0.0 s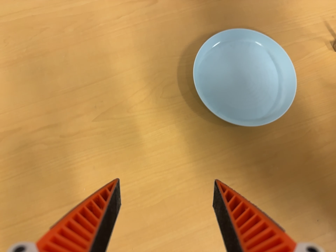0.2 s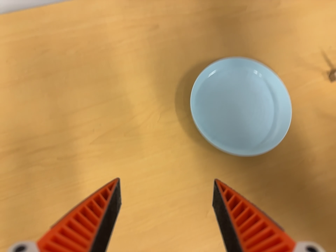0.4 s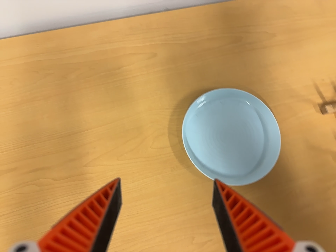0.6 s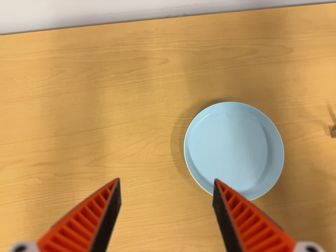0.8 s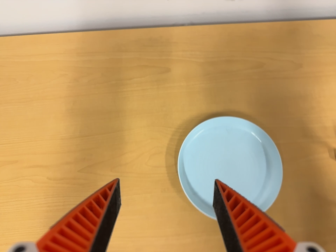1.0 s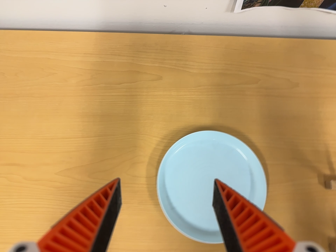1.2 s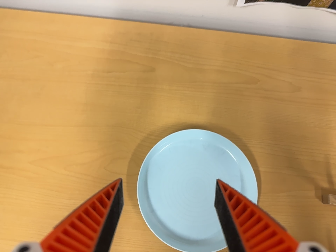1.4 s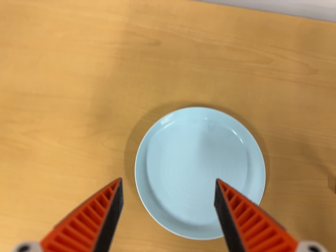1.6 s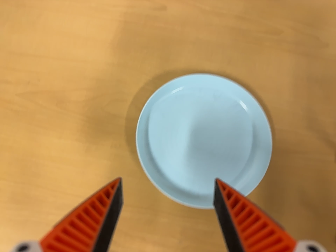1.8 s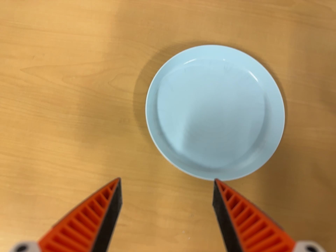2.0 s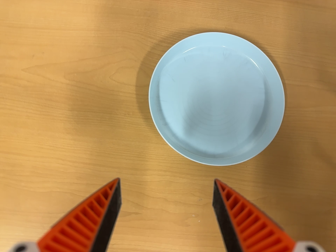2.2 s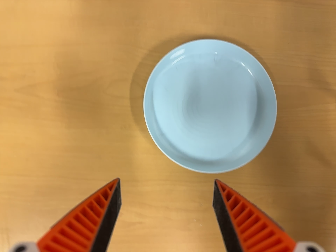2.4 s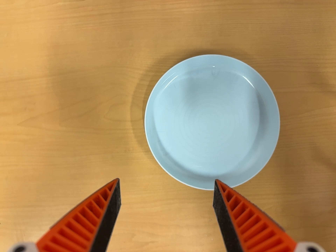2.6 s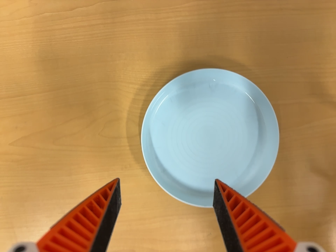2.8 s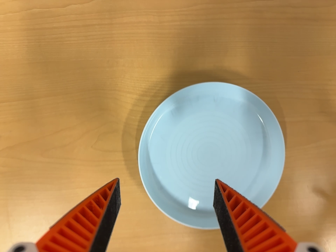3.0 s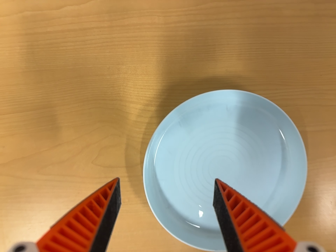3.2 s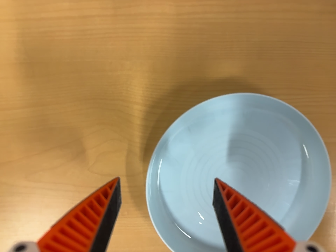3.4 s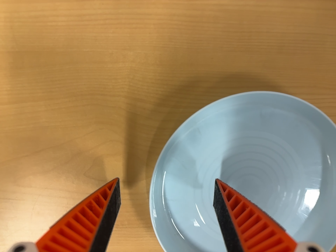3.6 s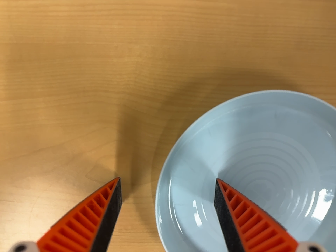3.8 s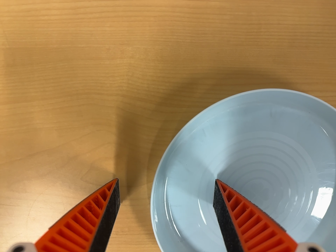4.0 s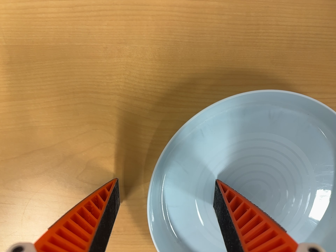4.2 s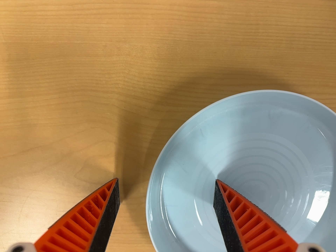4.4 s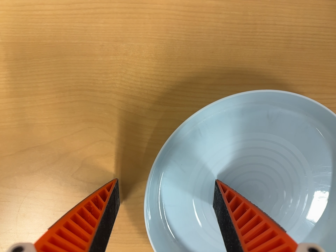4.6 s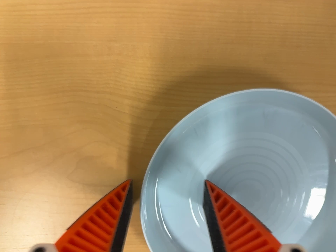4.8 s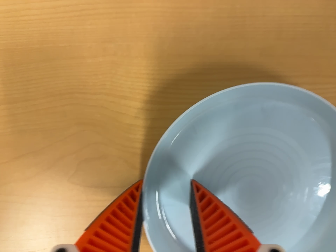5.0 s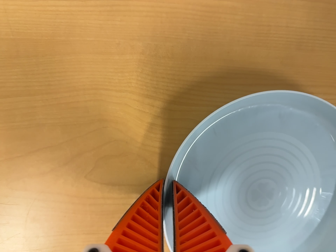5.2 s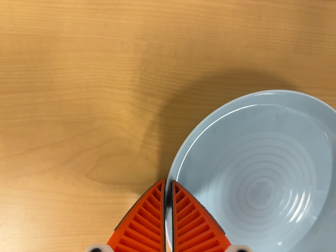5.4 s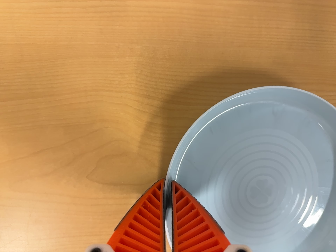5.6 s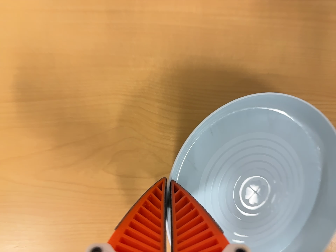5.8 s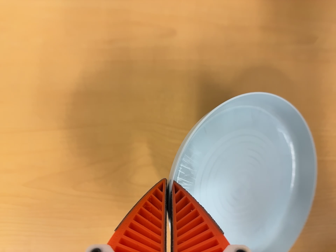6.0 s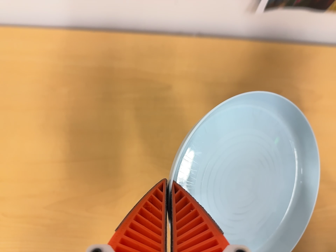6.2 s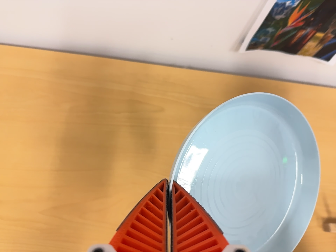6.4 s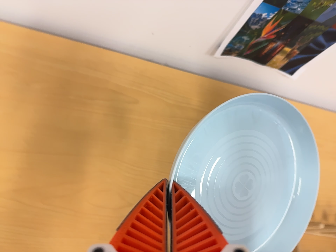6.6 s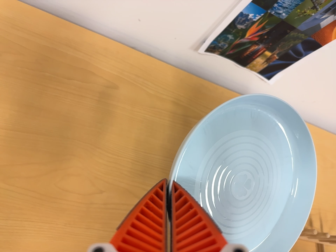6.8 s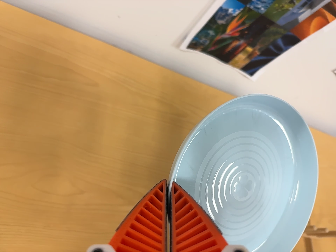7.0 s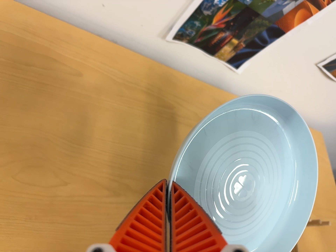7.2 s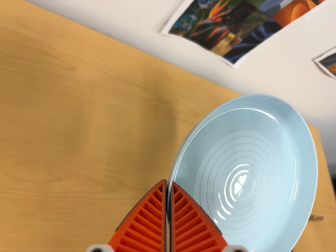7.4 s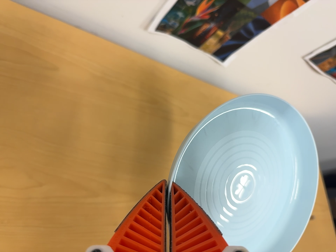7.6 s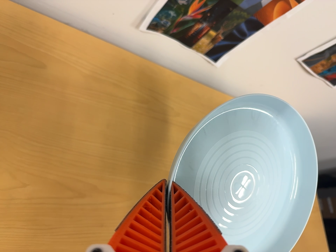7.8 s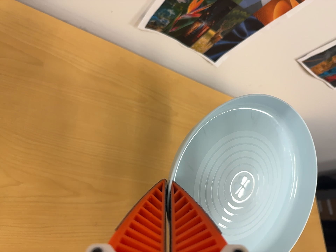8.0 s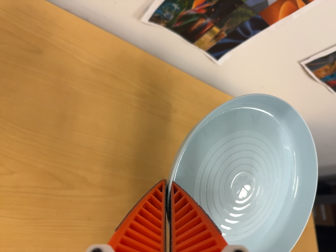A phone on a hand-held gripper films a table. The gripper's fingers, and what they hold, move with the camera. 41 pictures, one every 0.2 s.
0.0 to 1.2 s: The camera travels to its right and toward the top of its view, about 18 cm. It rolls about its line of sight by about 25 degrees, and the scene rotates clockwise.
1.2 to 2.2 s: The camera travels toward the bottom of its view, about 7 cm, so close, fixed things drift upward. Its aim tips toward the bottom of its view by about 10 degrees, and the scene shifts upward.
2.2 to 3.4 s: The camera travels toward the top of its view and forward, about 20 cm. Its aim tips toward the bottom of its view by about 15 degrees.
3.4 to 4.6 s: The camera shifts only a little, or ends up much as it began.
4.6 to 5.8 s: The camera travels backward and toward the bottom of its view, about 12 cm, so what stands in front gets smaller. Its aim tips toward the top of its view by about 15 degrees, and the scene shifts downward.
5.8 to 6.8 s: The camera swings to its right by about 25 degrees, and the scene slides to the left. It travels backward and toward the bottom of its view, about 16 cm, so what stands in front gets smaller. Its aim tips toward the top of its view by about 20 degrees. It rolls about its line of sight by about 10 degrees, and the scene rotates clockwise.
6.8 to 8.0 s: The camera shifts only a little, or ends up much as it began.
The film runs forward here.
